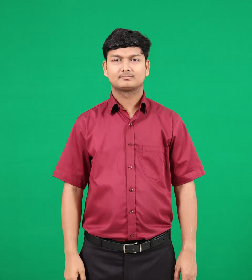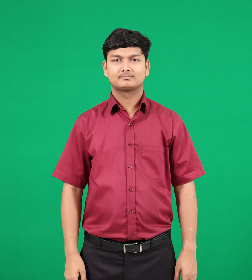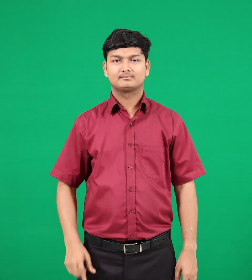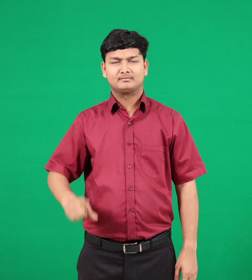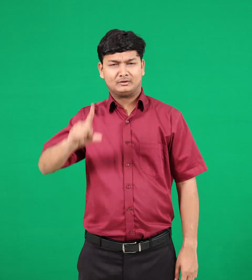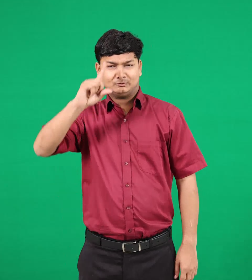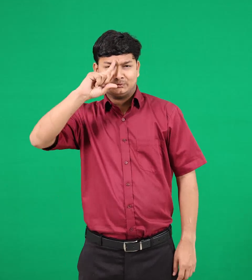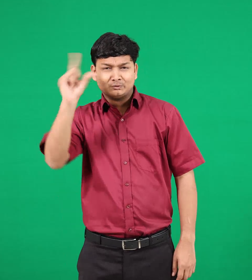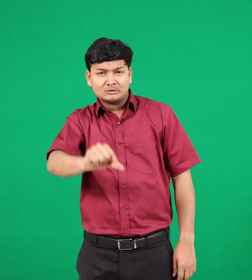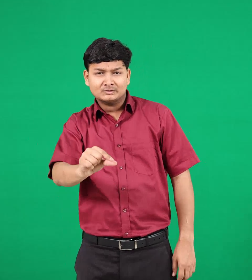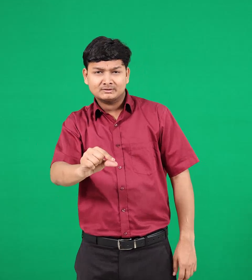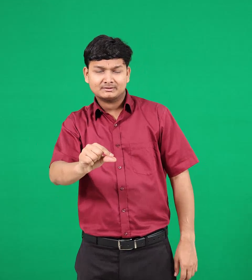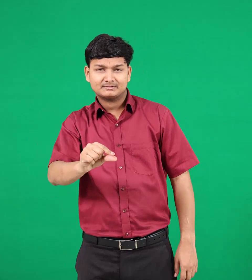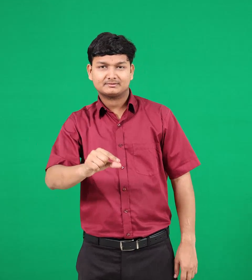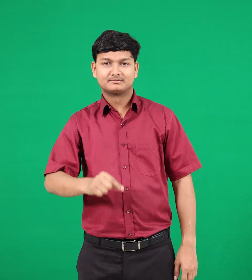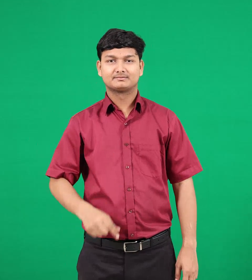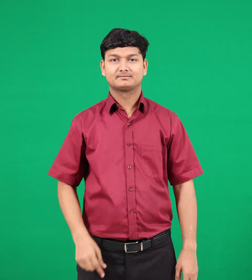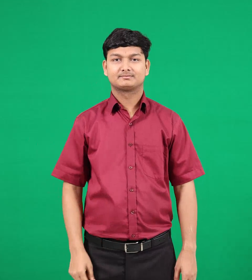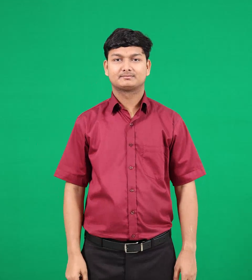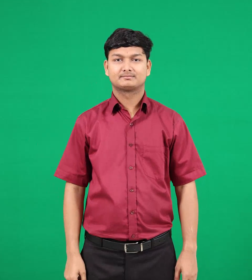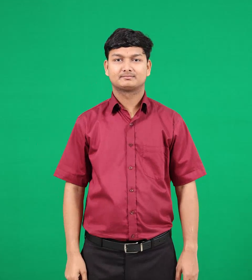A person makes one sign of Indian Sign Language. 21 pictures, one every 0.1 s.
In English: stupid
